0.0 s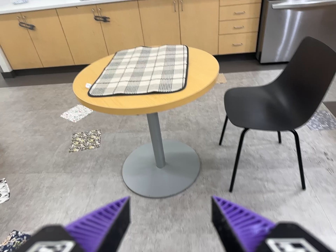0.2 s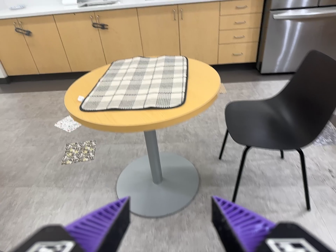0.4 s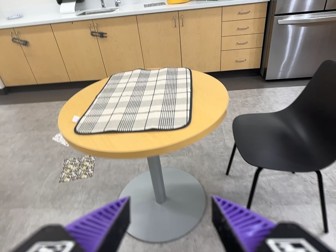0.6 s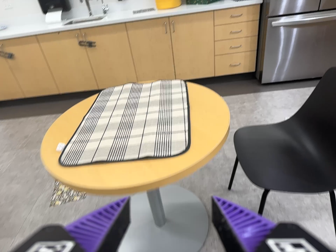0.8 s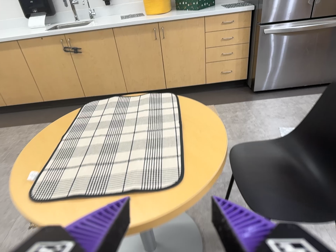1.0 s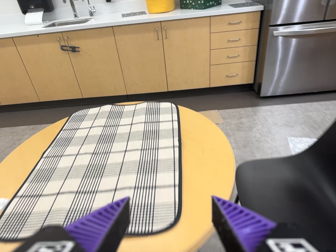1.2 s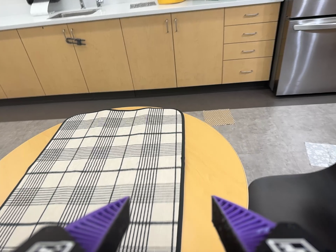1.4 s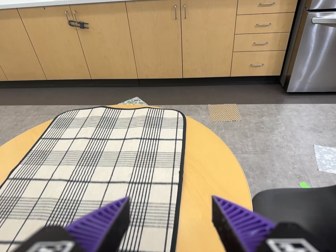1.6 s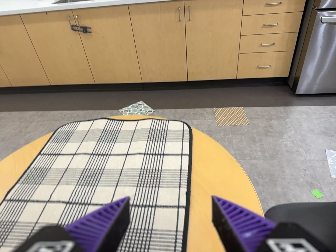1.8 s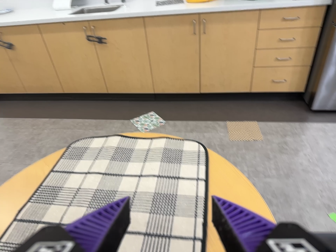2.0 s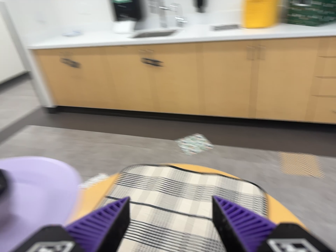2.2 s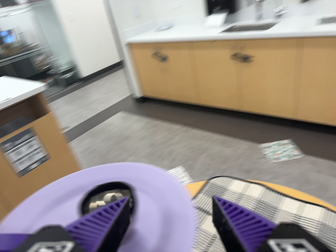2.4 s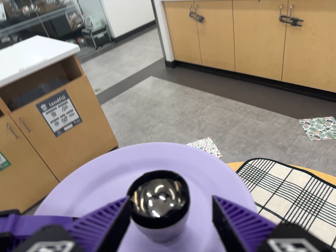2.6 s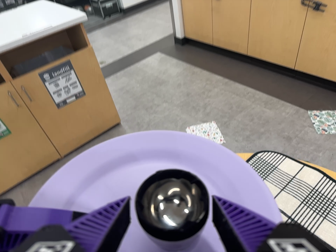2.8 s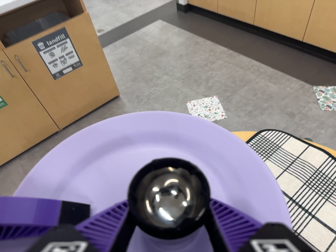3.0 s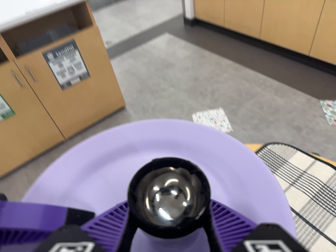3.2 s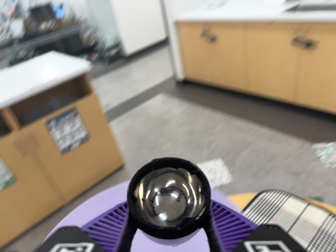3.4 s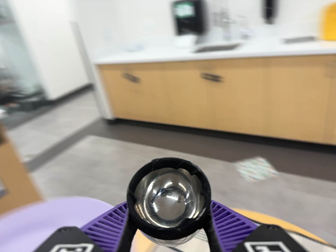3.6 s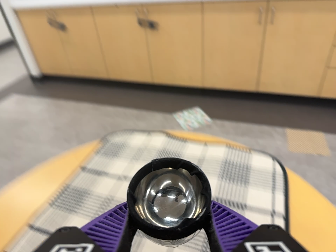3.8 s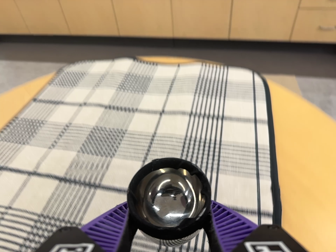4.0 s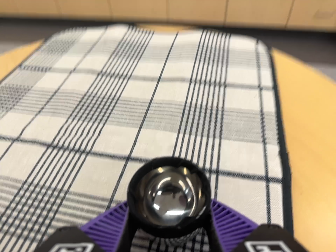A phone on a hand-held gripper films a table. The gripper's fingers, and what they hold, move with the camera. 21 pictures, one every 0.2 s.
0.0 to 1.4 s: The camera travels forward and toward the top of its view, about 80 cm, so what stands in front looms larger.
1.4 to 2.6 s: The camera swings to its left by about 40 degrees, and the scene slides to the right. It travels toward the top of its view, forward and to its left, about 34 cm, so close, fixed things drift downward. Its aim tips toward the bottom of its view by about 10 degrees. It rolls about its line of sight by about 20 degrees, and the scene rotates clockwise.
2.6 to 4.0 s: The scene slides to the left, as the camera pans about 35 degrees to its right. It travels toward the bottom of its view, to its right and forward, about 34 cm, so close, fixed things drift upward. It rolls about its line of sight by about 15 degrees, and the scene rotates counterclockwise.
The film runs forward here.
